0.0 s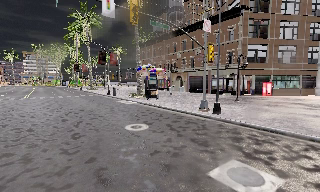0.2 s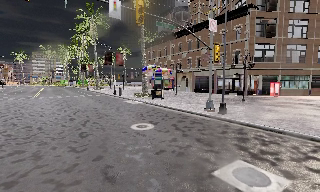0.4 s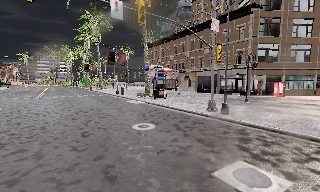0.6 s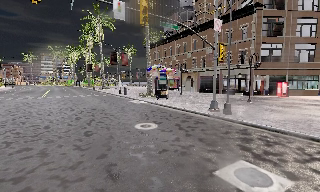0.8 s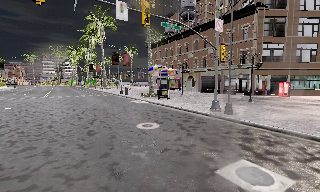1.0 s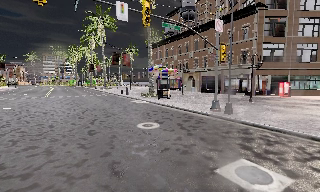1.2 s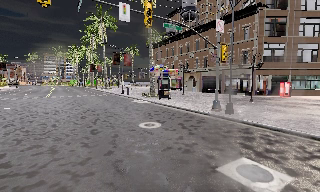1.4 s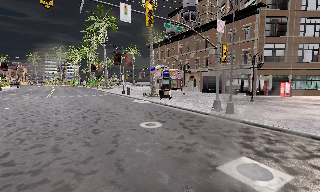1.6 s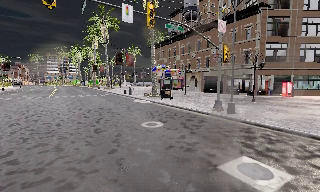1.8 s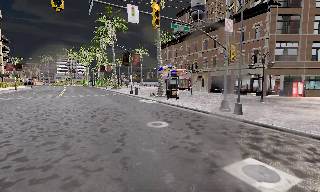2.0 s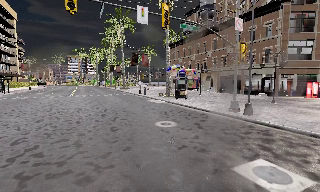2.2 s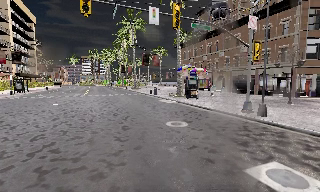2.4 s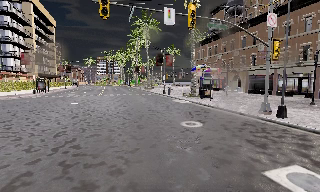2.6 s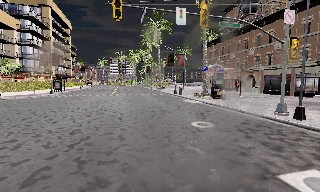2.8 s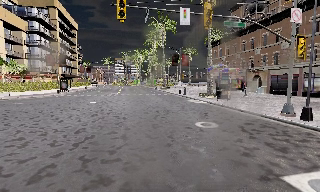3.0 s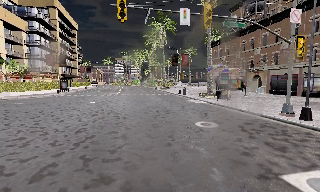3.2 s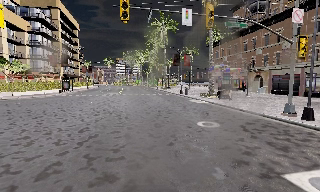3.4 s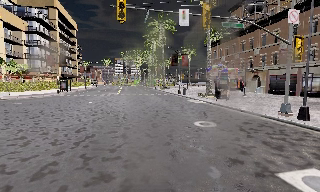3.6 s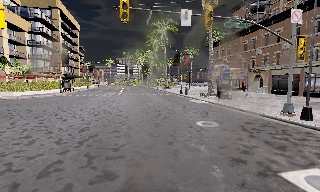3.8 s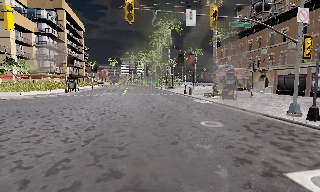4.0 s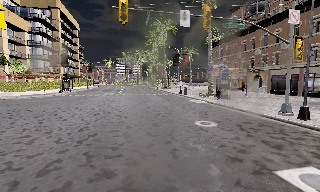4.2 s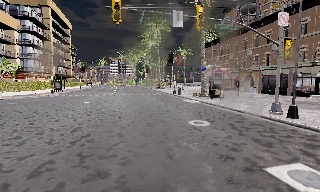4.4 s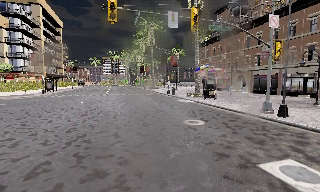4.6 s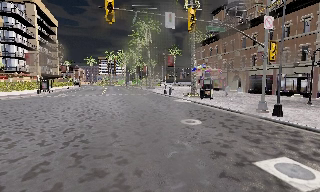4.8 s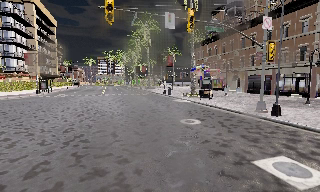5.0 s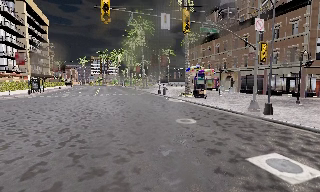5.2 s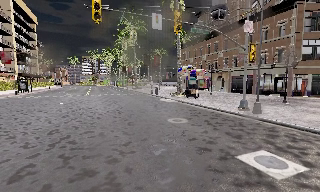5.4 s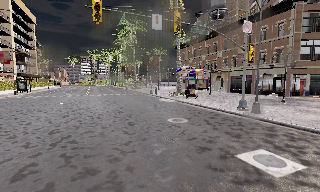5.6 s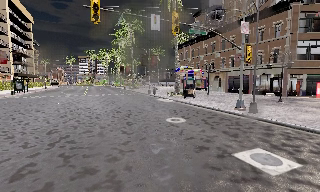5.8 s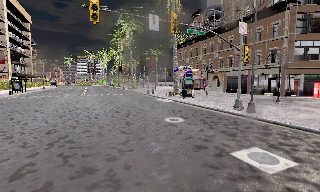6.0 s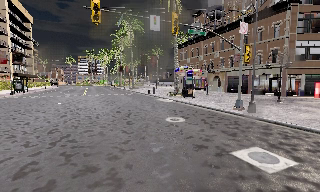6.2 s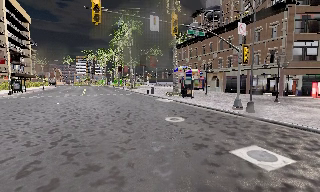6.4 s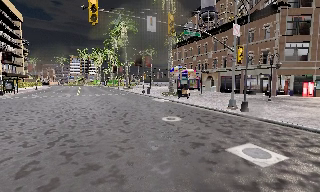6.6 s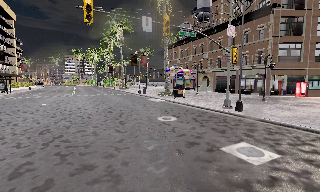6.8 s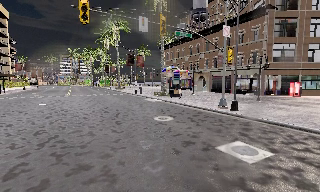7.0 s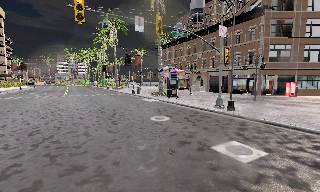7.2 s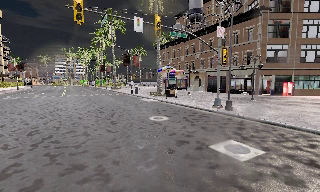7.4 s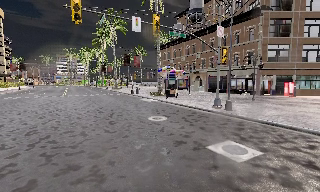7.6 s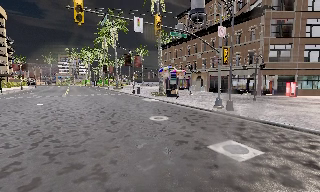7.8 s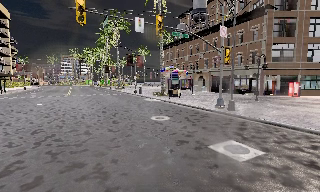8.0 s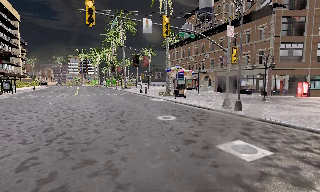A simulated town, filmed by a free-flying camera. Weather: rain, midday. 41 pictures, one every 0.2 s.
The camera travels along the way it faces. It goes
backward.
0.0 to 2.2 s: The camera pans to its left, which is counterclockwise from overhead, by about 15 degrees. It travels backward, about 0.5 m, so what stands in front gets smaller.
2.2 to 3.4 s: The camera swings to its left by about 10 degrees, and the scene slides to the right.
3.4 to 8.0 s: The camera swings to its right by about 15 degrees, and the scene slides to the left. It travels backward, about 1 m, so what stands in front gets smaller.
The film runs backward here.
